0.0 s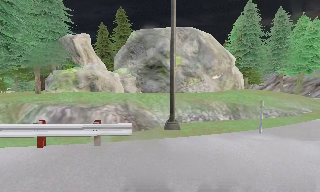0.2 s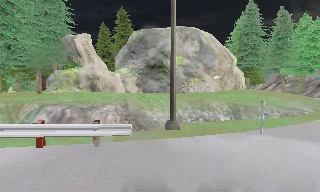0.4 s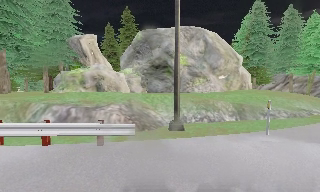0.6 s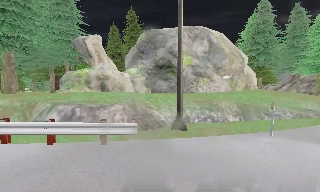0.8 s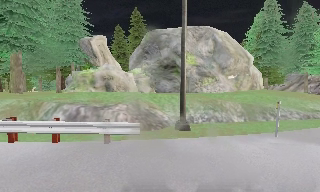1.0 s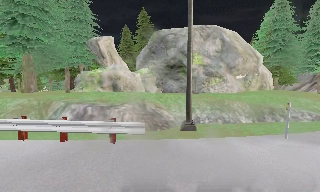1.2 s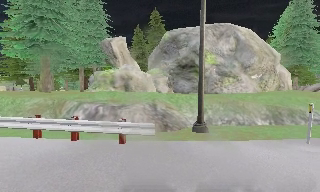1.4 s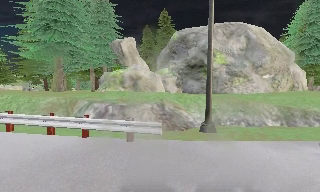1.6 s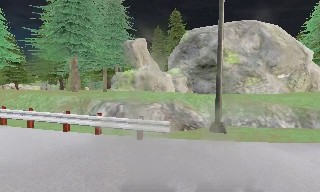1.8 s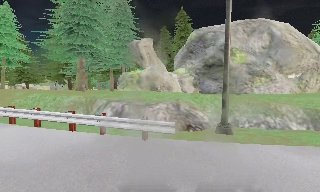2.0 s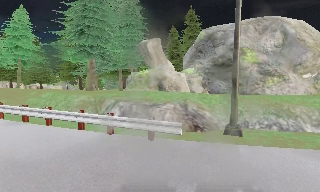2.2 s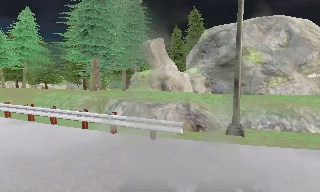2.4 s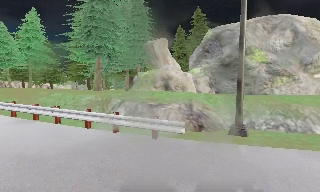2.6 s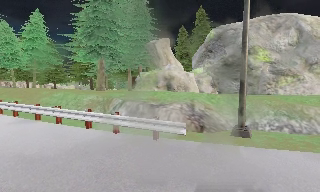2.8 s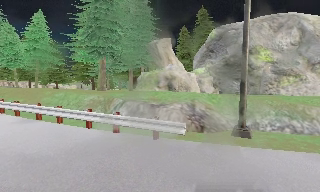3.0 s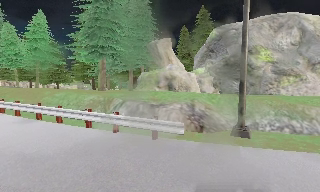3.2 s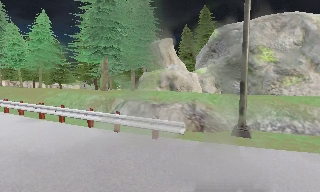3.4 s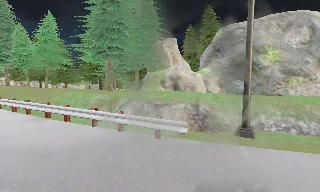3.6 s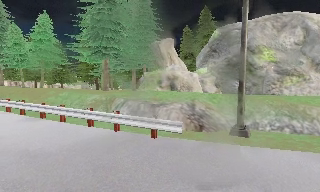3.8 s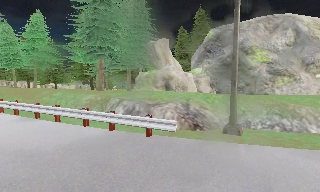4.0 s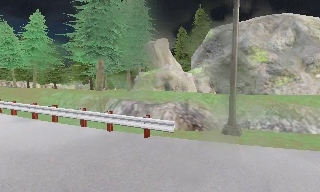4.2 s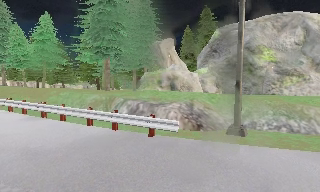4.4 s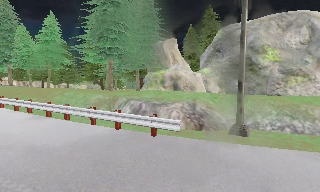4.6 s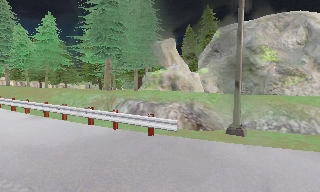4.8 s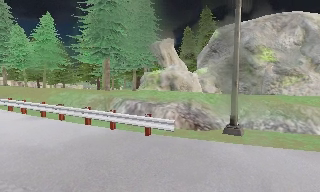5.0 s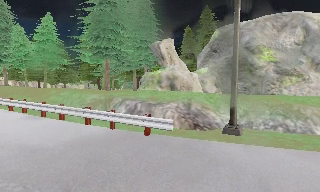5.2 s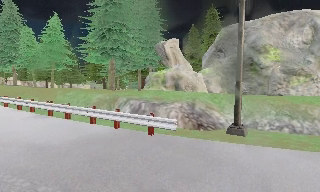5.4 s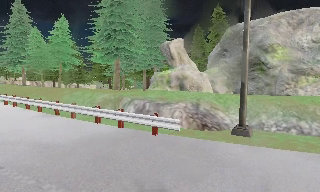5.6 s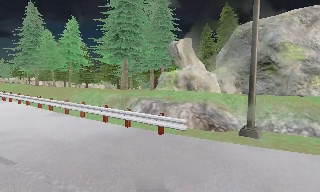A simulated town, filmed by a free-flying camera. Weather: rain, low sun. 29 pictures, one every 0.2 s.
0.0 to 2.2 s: The camera swings to its left by about 25 degrees, and the scene slides to the right.
2.2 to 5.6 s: The scene slides to the right, as the camera pans about 10 degrees to its left. It travels to its right, about 1 m.
The film runs backward here.
